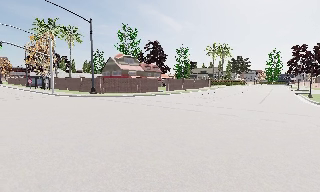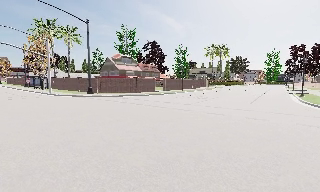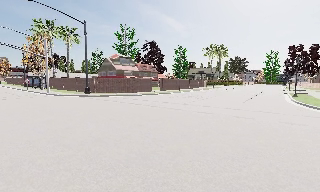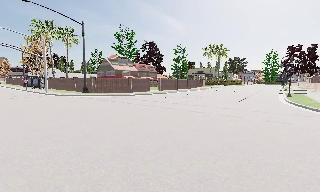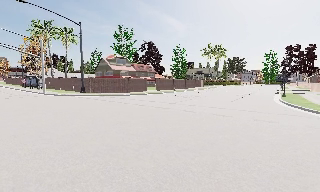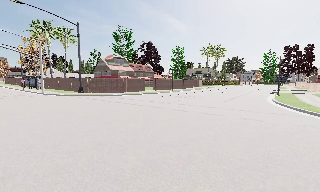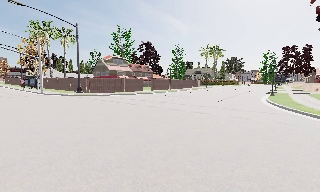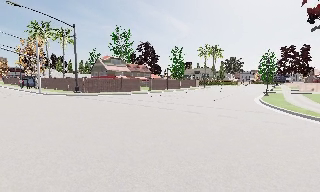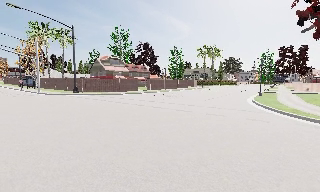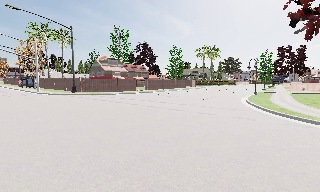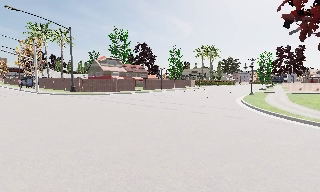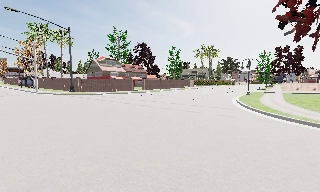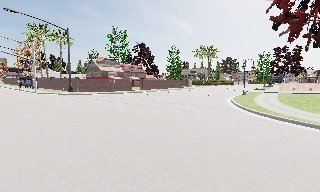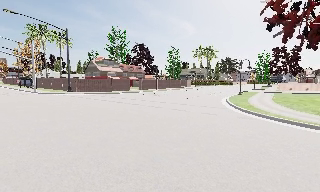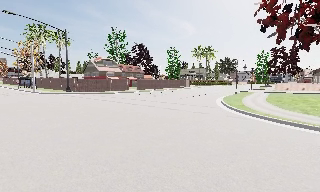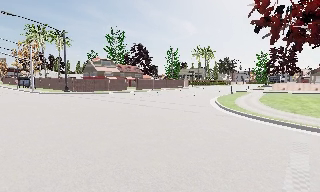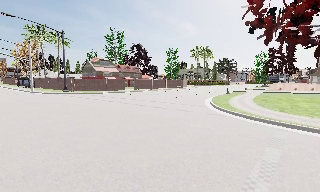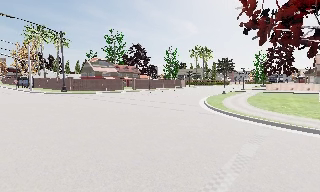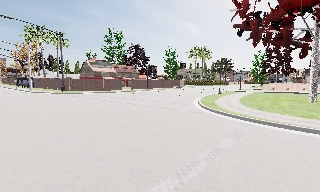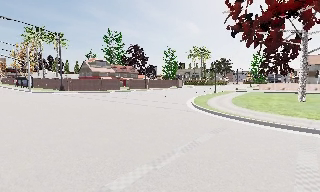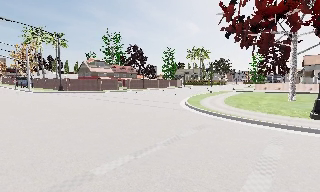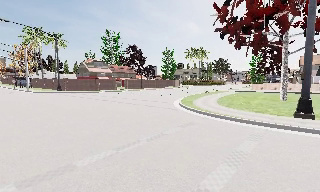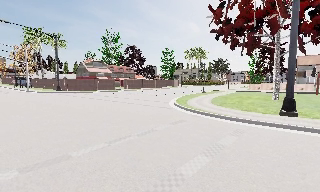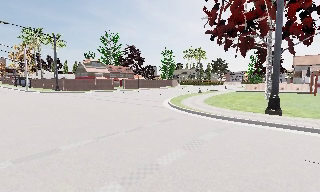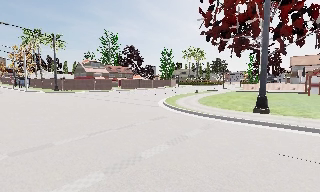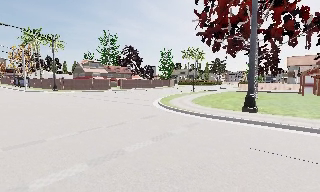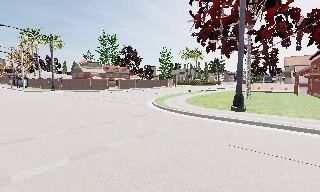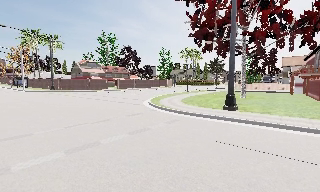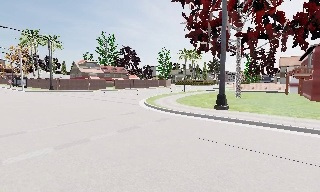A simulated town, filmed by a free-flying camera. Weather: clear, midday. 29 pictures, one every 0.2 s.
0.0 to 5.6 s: The camera travels to its right and backward, about 16 m, so close, fixed things drift to the left.
The film runs backward here.
